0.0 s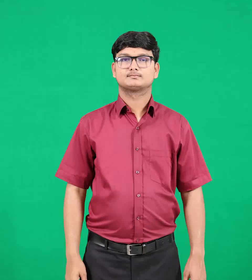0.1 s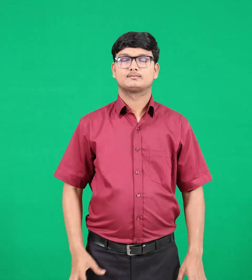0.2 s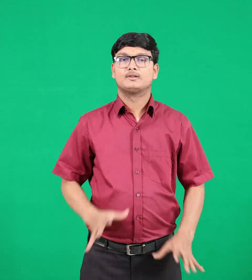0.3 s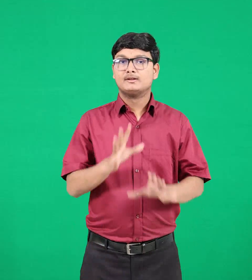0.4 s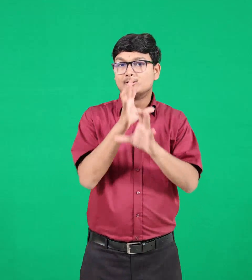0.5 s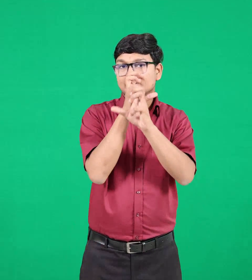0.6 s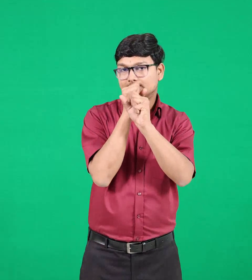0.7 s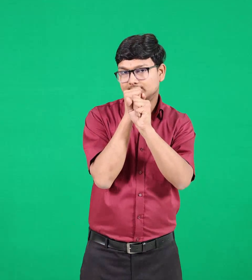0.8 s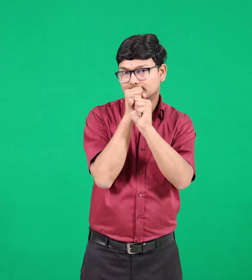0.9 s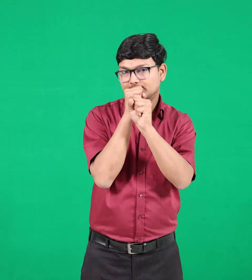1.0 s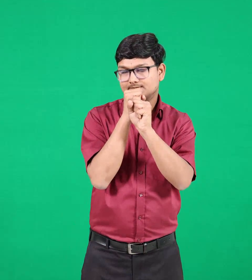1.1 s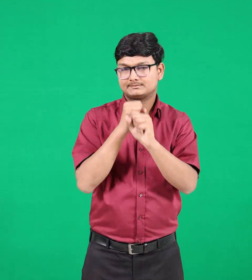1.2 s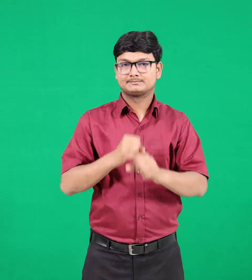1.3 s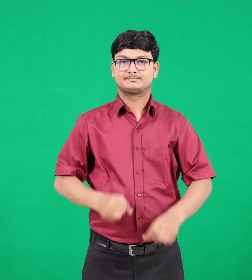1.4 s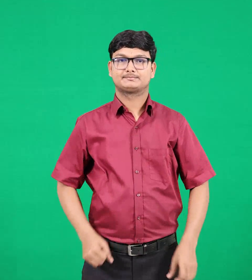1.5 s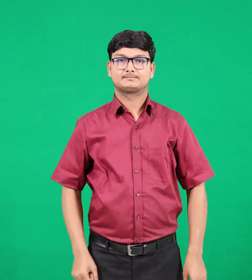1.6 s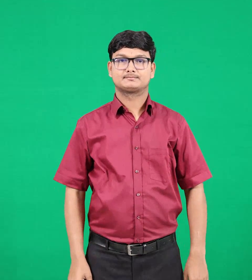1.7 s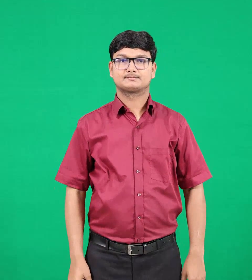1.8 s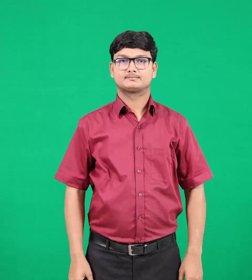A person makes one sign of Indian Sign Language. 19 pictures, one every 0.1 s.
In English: secret
